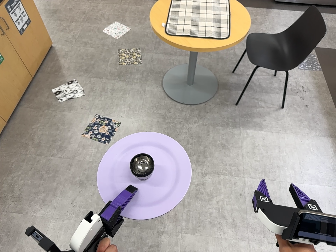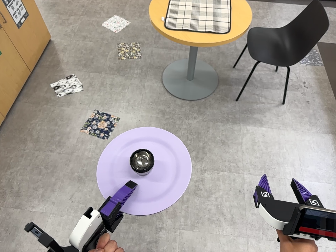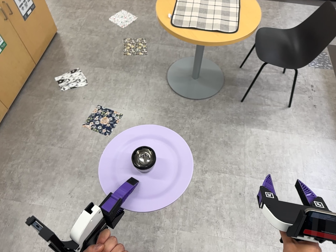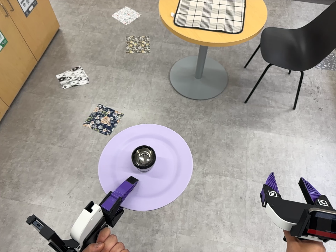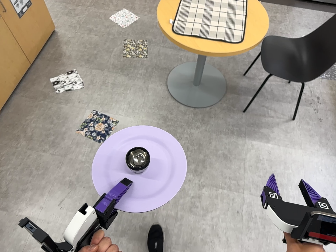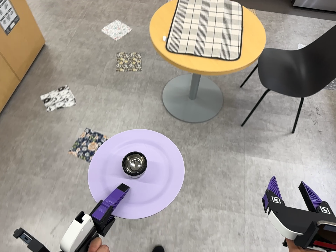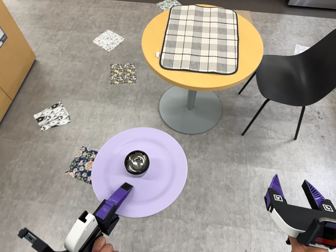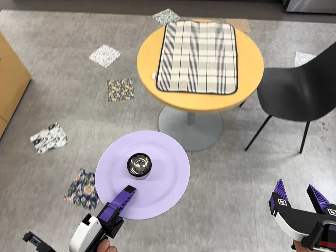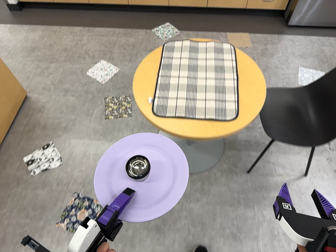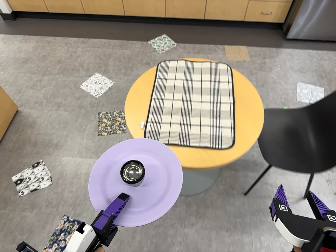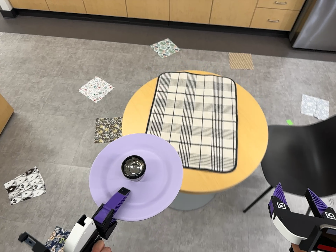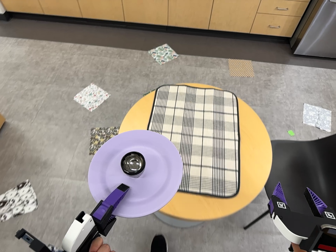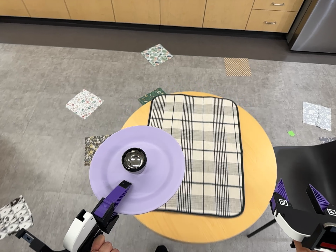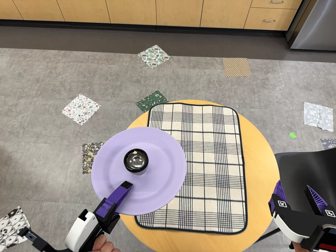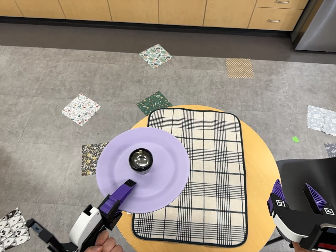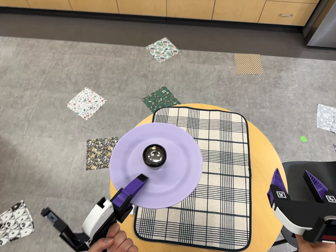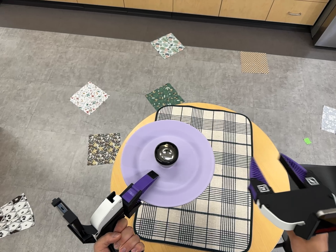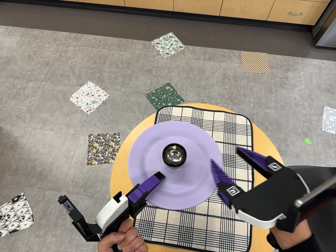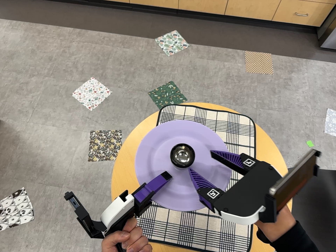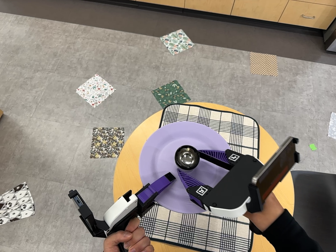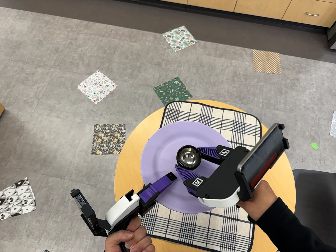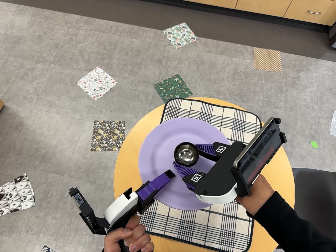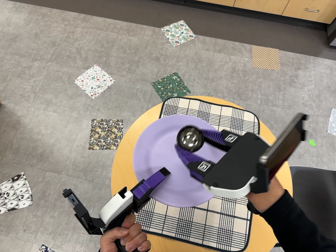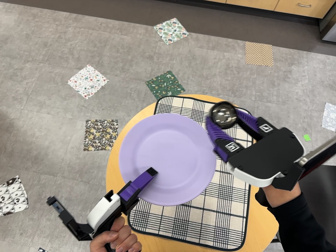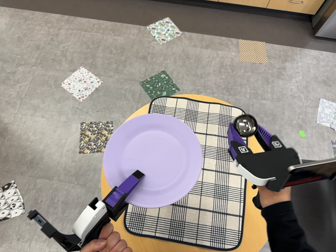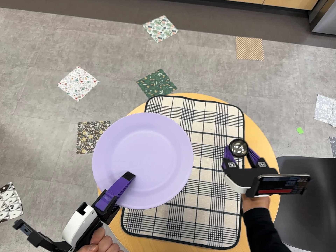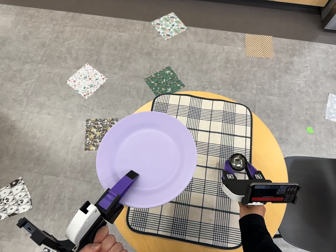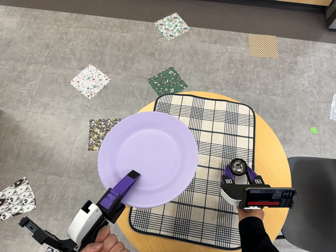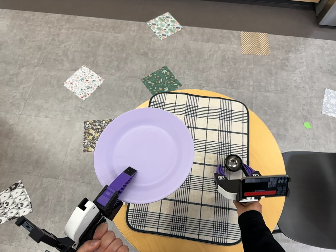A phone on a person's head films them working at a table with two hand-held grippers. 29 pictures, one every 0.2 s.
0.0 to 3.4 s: The camera travels toward the top of its view and forward, about 140 cm, so close, fixed things drift downward.
3.4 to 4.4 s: The camera shifts only a little, or ends up much as it began.
4.4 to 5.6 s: The camera travels to its right, about 6 cm, so close, fixed things drift to the left.
The film runs forward here.
